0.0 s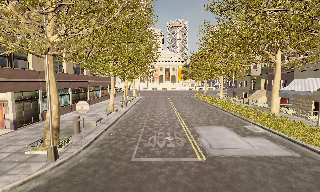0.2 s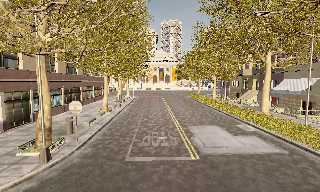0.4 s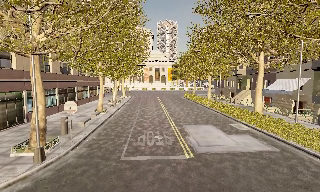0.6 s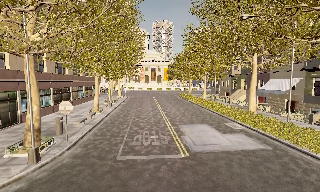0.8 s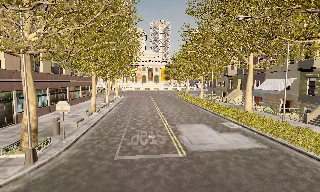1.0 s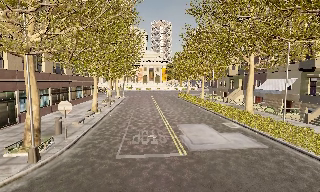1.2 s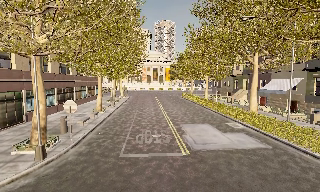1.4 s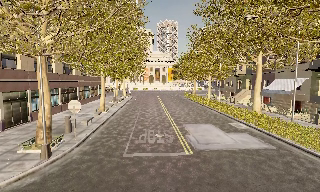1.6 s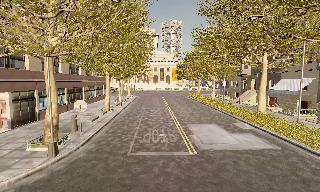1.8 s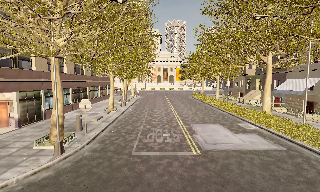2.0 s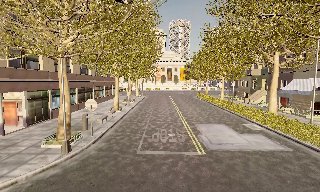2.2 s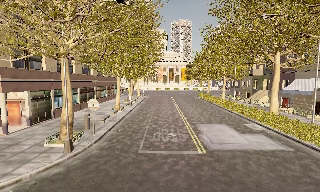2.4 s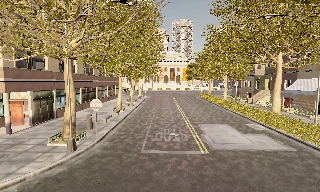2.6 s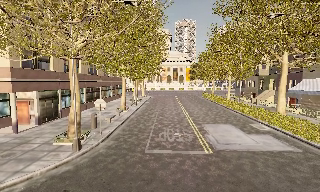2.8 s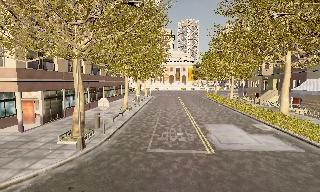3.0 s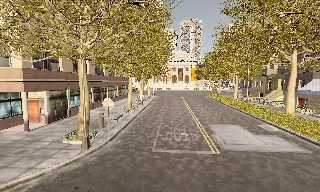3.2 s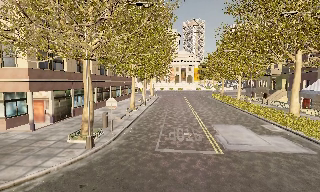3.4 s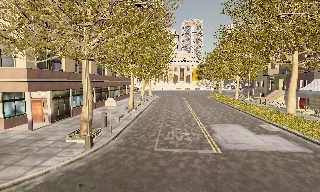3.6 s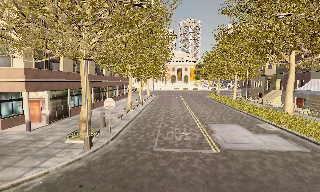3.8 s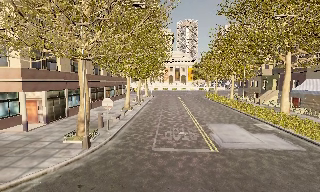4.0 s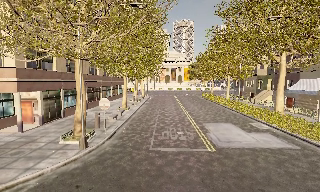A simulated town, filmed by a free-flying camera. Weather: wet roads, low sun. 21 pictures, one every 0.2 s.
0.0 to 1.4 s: The camera travels backward, about 0.5 m, so what stands in front gets smaller.
1.4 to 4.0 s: The camera travels backward and to its left, about 1 m, so what stands in front gets smaller.
The film runs backward here.
